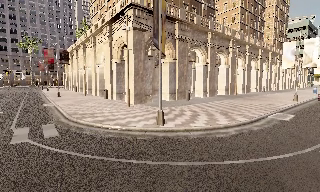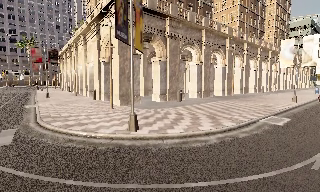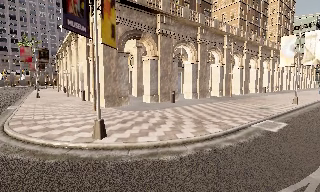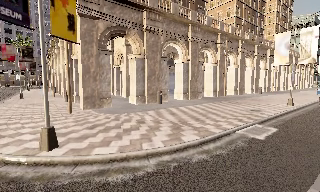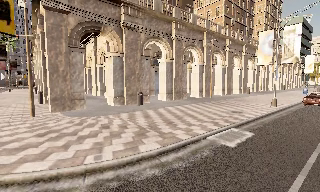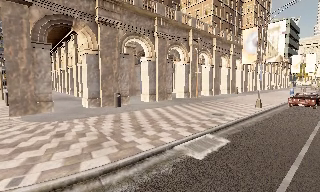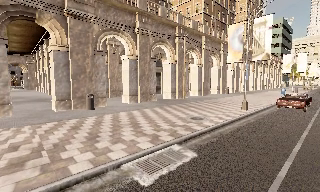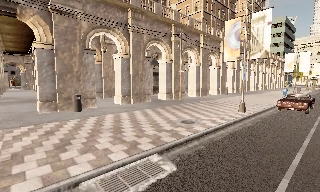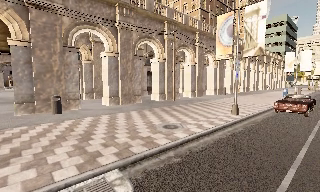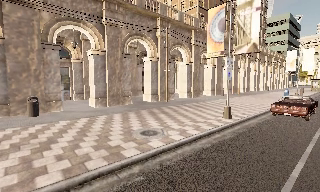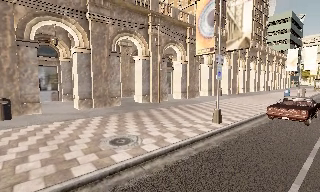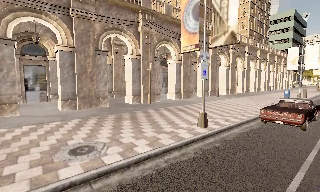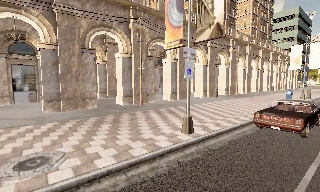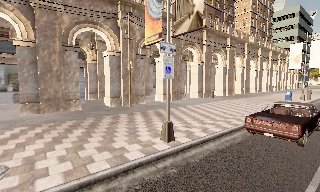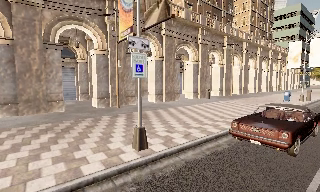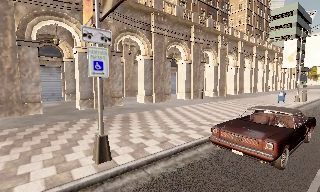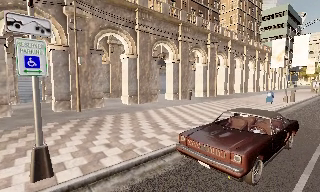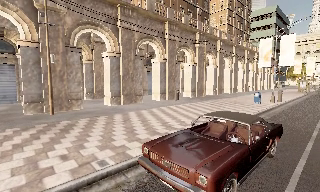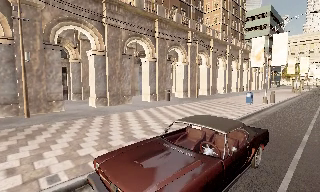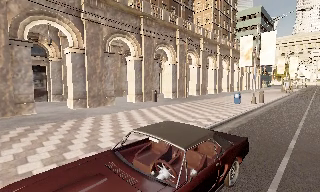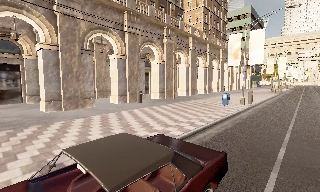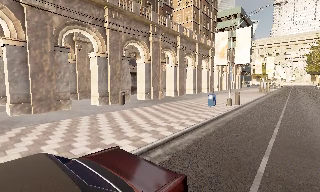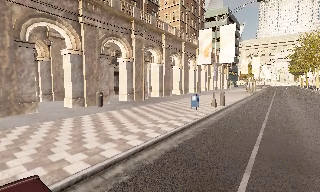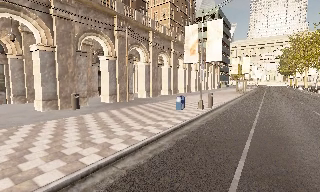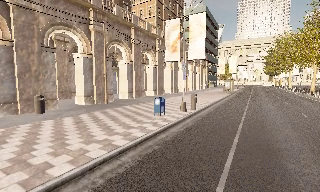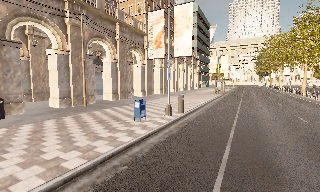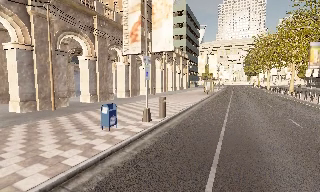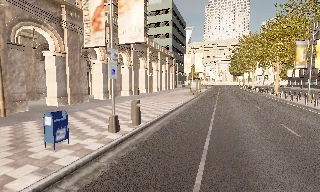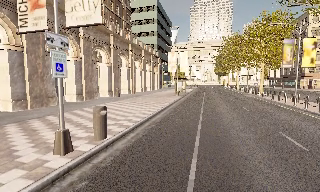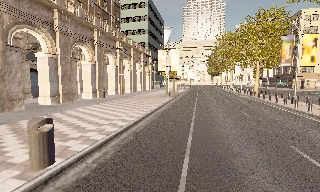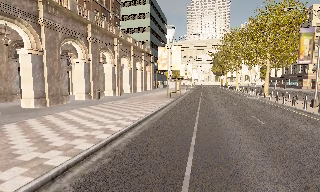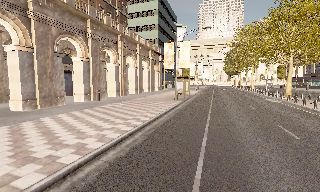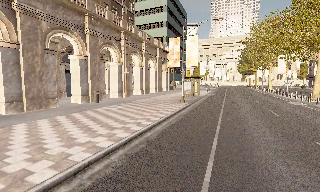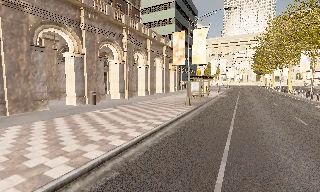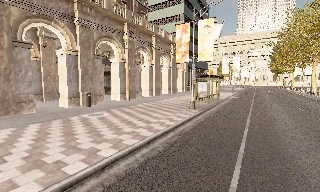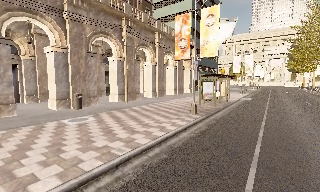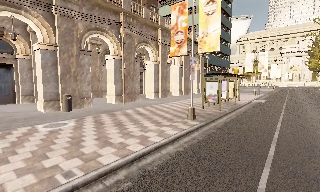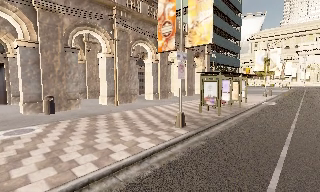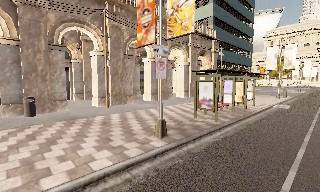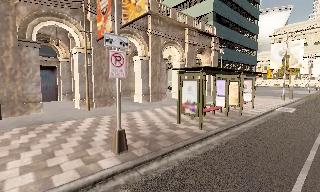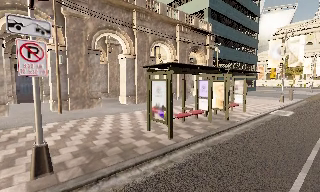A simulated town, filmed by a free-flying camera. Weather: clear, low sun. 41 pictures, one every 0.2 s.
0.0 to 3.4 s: The camera travels to its right and forward, about 25 m, so close, fixed things drift to the left.
3.4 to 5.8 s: The camera swings to its right by about 35 degrees, and the scene slides to the left. It travels forward and to its right, about 17 m. It gains speed.
5.8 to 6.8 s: The camera pans to its left, which is counterclockwise from overhead, by about 15 degrees. It travels forward, about 10 m, so what stands in front looms larger.
6.8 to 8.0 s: The camera pans to its left, which is counterclockwise from overhead, by about 20 degrees. It travels forward and to its right, about 11 m, so what stands in front looms larger.
The film runs backward here.
